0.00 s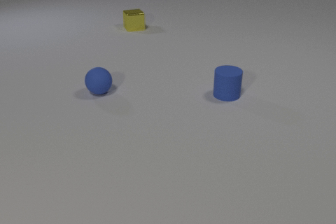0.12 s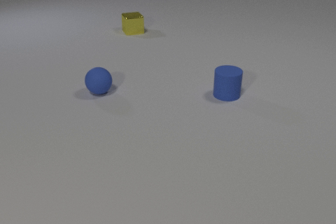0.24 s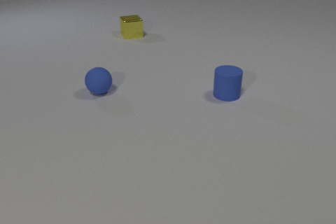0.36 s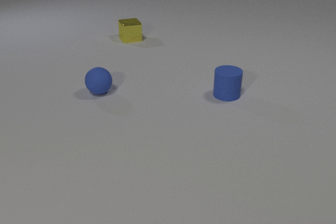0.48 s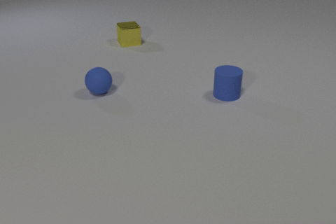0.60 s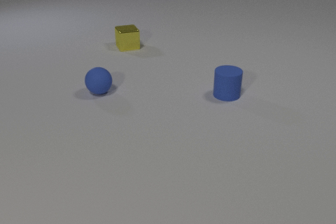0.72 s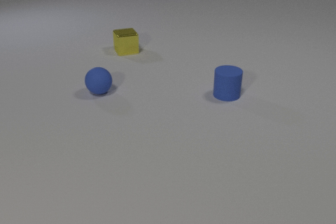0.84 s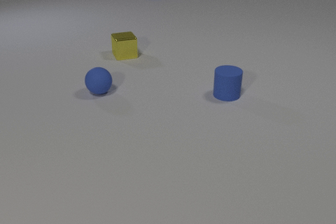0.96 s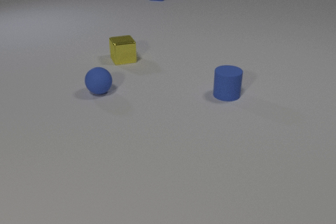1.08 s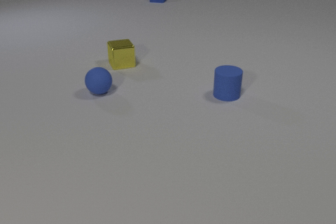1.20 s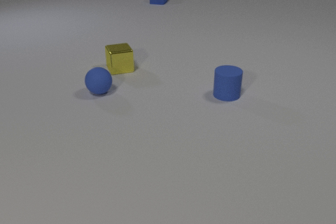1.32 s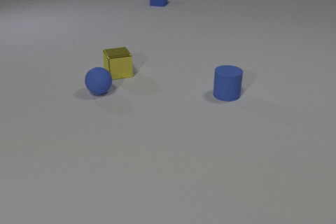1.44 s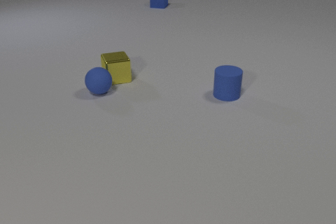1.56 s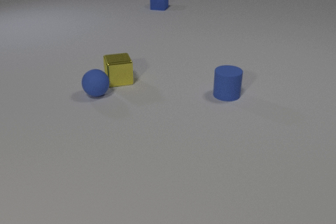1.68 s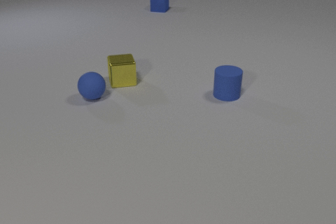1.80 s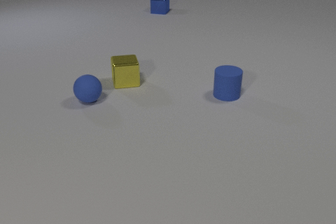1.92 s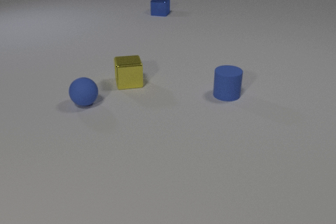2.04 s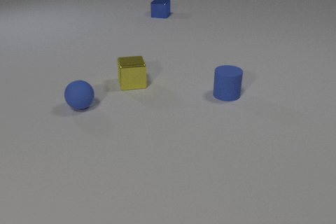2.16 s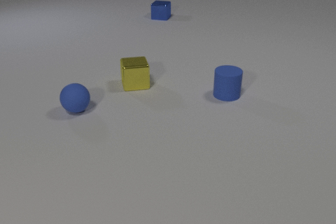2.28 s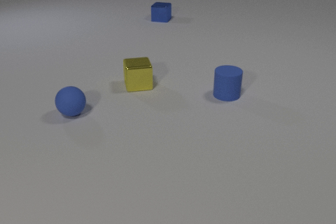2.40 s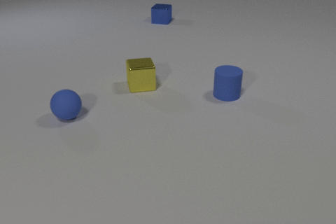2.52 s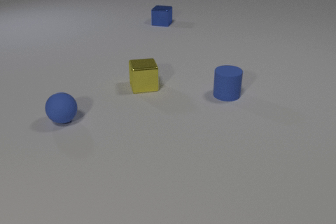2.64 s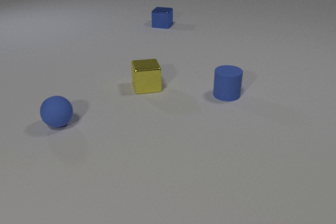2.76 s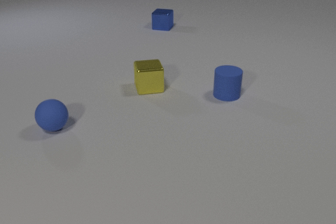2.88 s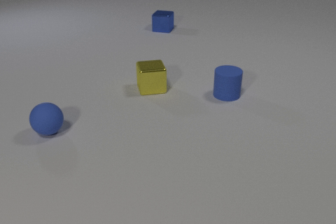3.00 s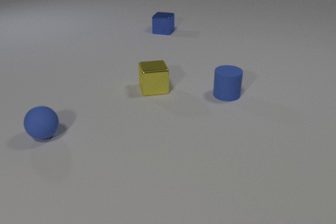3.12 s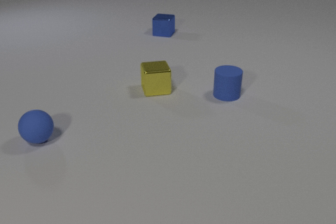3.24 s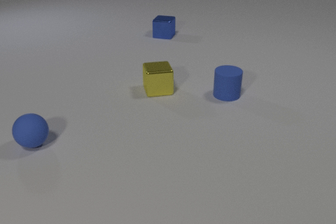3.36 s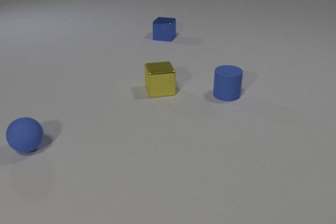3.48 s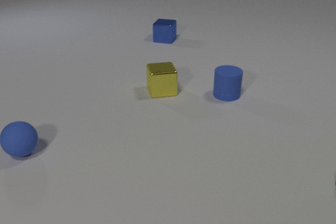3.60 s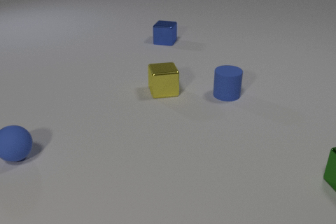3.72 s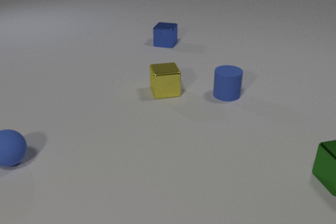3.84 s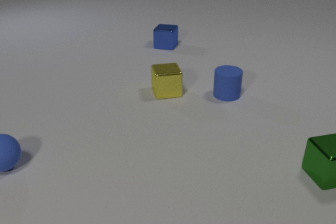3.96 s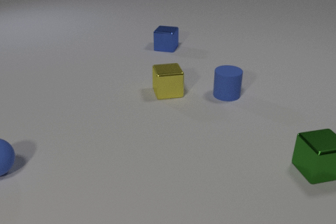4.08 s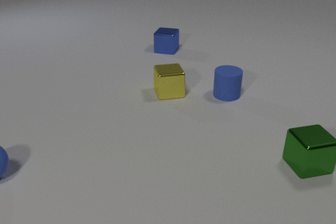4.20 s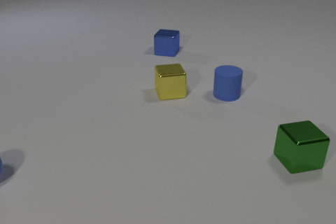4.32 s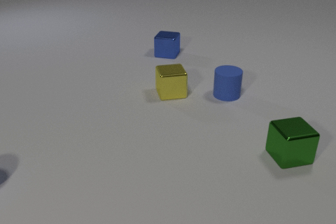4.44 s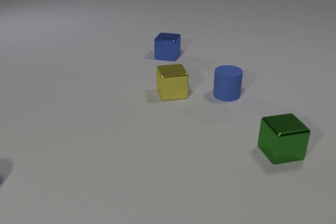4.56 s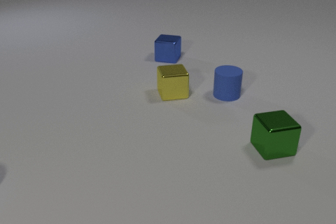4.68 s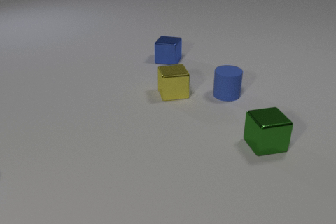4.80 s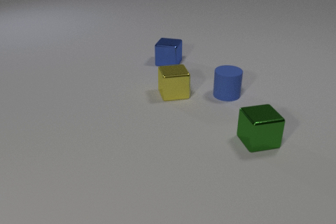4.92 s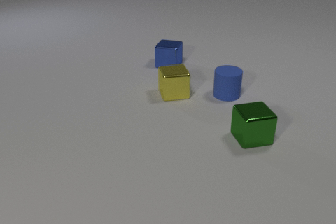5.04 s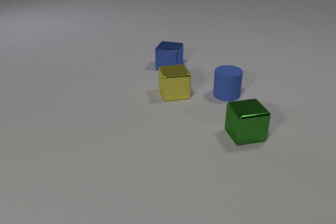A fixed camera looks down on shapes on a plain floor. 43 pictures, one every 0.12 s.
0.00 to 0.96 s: The yellow metal cube slides toward the camera. The blue metal cube comes in at the top edge, slides toward the camera.
0.96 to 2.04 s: The yellow metal cube slides toward the camera. The blue rubber sphere rolls toward the camera and to the left. The blue metal cube slides toward the camera. The yellow metal cube and the blue rubber sphere collide.
2.04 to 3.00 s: The yellow metal cube slides to the right and toward the camera. The blue rubber sphere rolls toward the camera and to the left. The blue metal cube slides toward the camera.
3.00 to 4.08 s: The yellow metal cube slides to the right and toward the camera. The blue rubber sphere rolls toward the camera and to the left. The blue metal cube slides toward the camera. The green metal cube comes in at the right edge, slides to the left.
4.08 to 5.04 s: The blue rubber sphere rolls to the left, leaves at the left edge. The blue metal cube slides toward the camera. The green metal cube slides to the left and away from the camera.
How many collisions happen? 1.
What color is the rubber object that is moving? blue.
How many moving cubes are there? 3.
